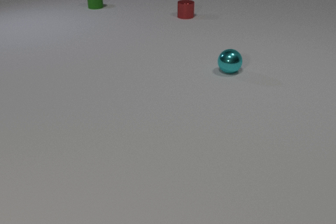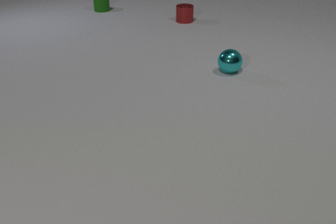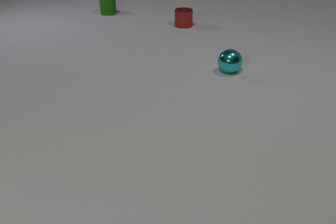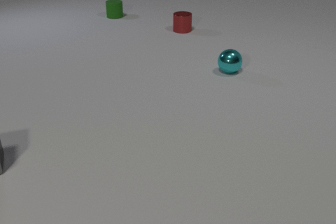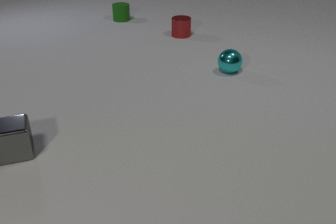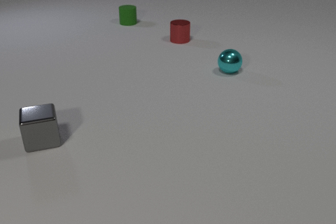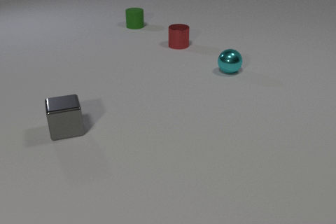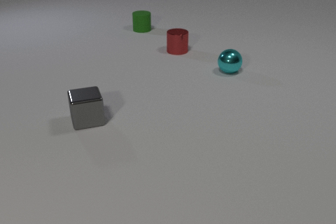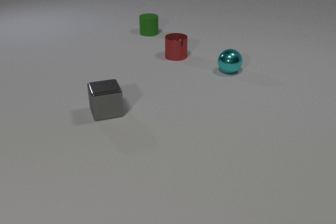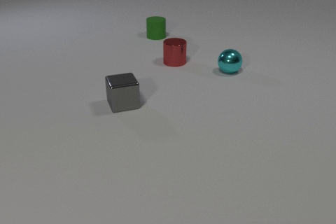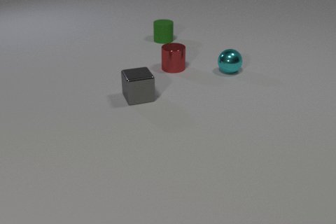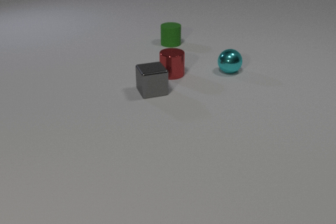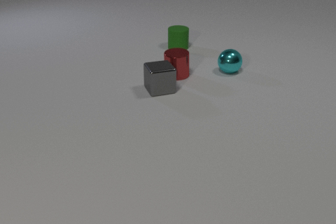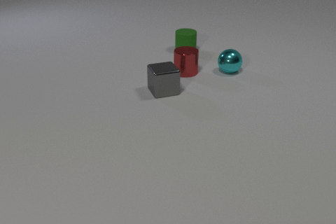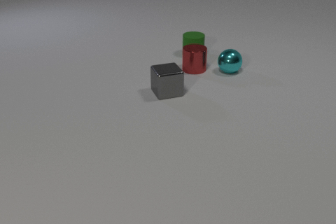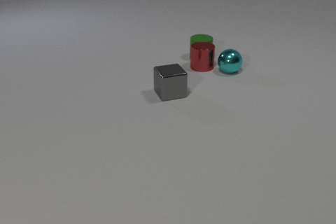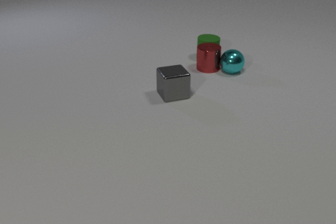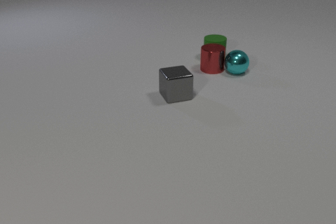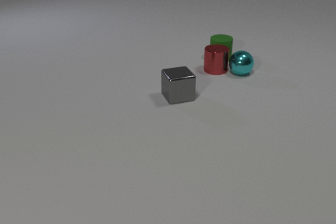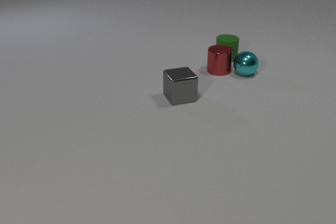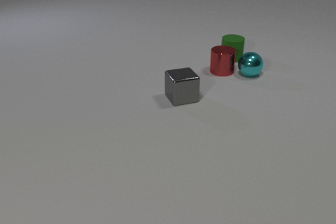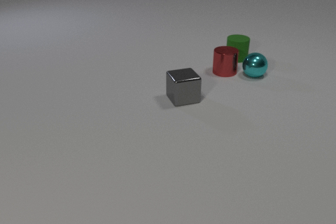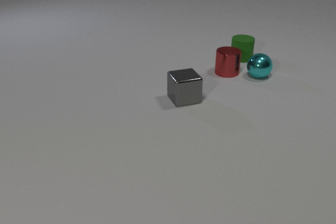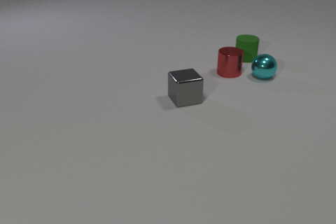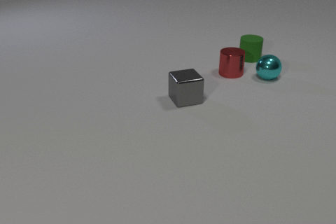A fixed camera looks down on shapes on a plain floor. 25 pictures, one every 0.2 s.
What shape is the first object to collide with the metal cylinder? cube.
How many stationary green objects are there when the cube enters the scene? 0.
Are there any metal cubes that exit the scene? no.
0.0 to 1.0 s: The gray metal cube comes in at the left edge, slides to the right and away from the camera. The red metal cylinder slides toward the camera. The green rubber cylinder slides toward the camera and to the right.
1.0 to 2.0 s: The gray metal cube slides to the right and away from the camera. The red metal cylinder slides toward the camera. The green rubber cylinder slides toward the camera and to the right.
2.0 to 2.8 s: The gray metal cube slides to the right. The red metal cylinder slides to the right. The green rubber cylinder slides toward the camera and to the right. The gray metal cube and the red metal cylinder collide.
2.8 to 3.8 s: The gray metal cube slides to the right and toward the camera. The red metal cylinder slides to the right. The green rubber cylinder slides to the right. The cyan metal sphere rolls to the right. The red metal cylinder and the green rubber cylinder collide. The red metal cylinder and the cyan metal sphere collide.
3.8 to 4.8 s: The red metal cylinder slides to the right. The green rubber cylinder slides to the right. The cyan metal sphere rolls to the right.
